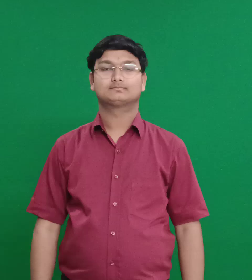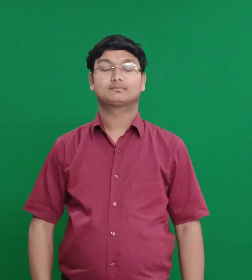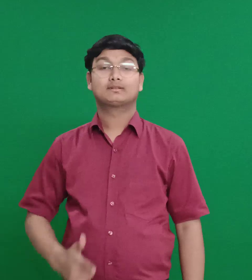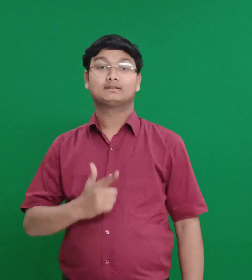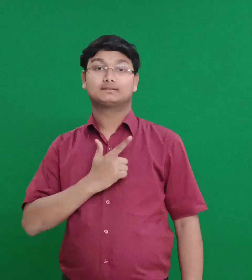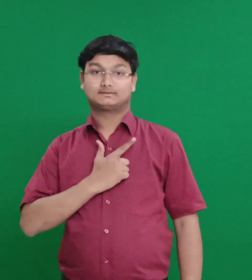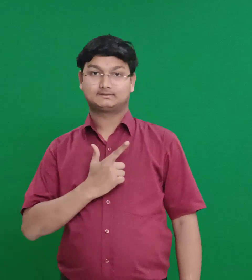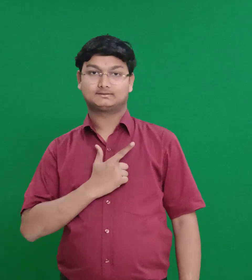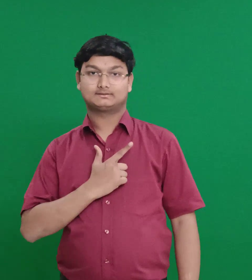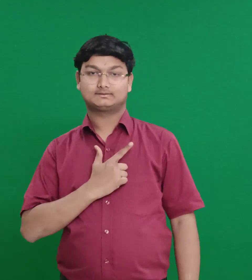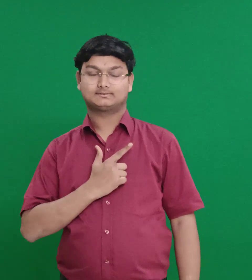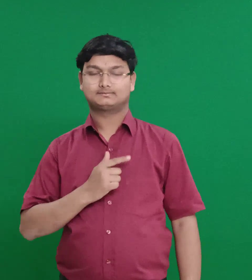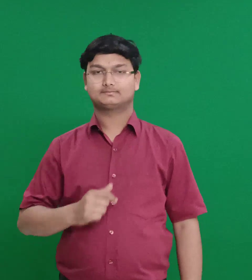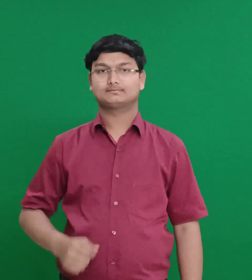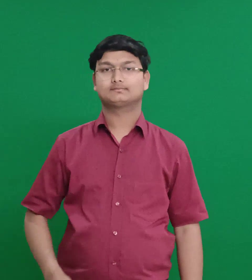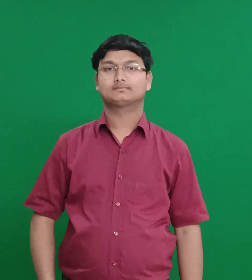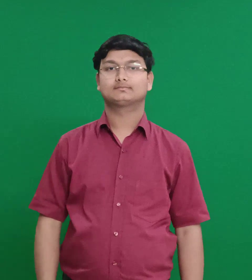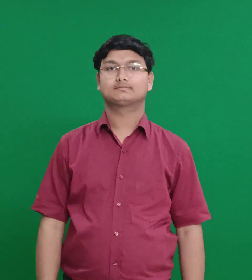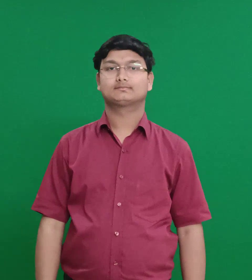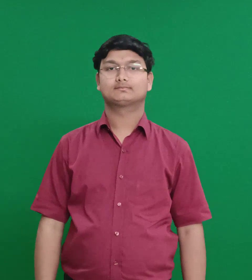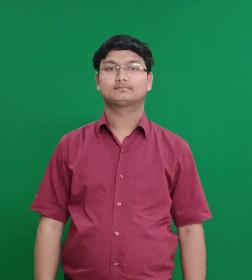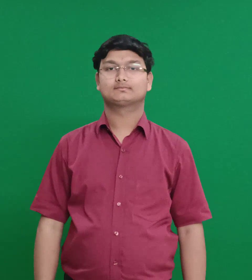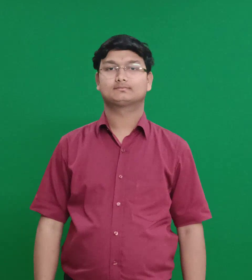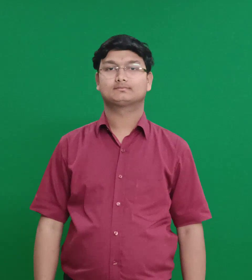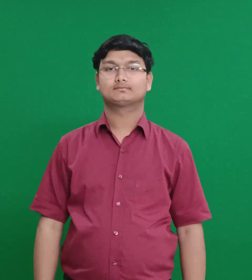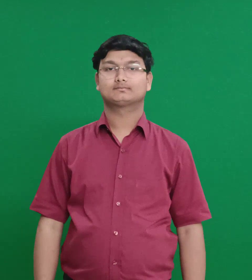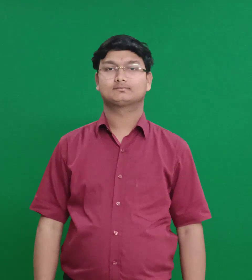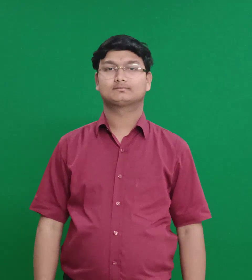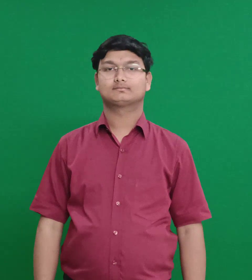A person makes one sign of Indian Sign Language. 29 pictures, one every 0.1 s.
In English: levi
